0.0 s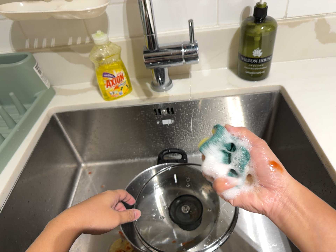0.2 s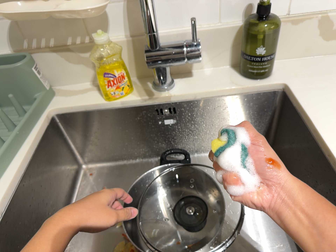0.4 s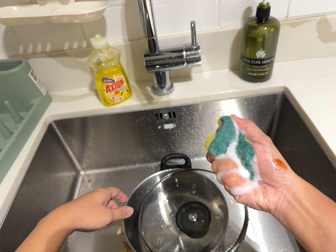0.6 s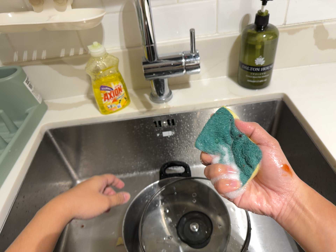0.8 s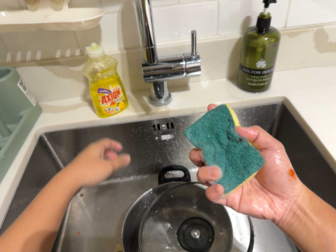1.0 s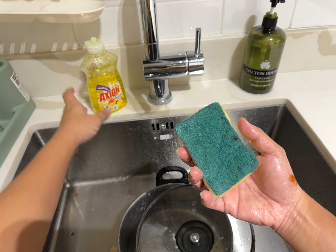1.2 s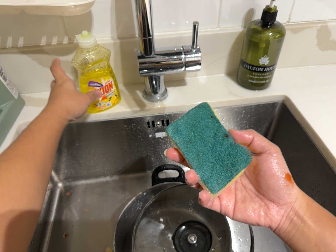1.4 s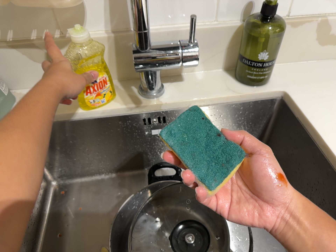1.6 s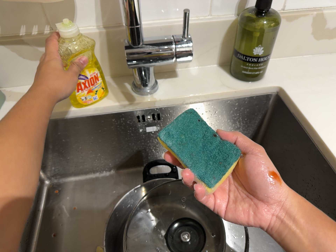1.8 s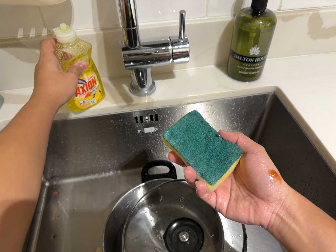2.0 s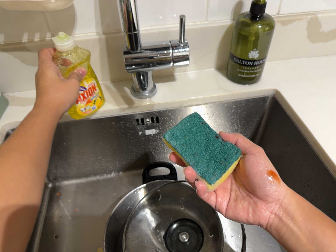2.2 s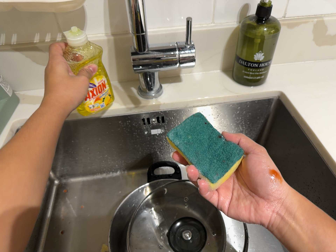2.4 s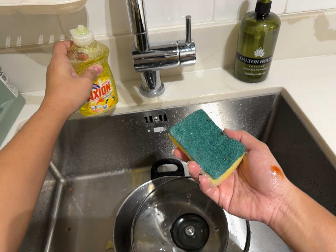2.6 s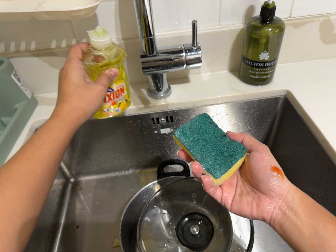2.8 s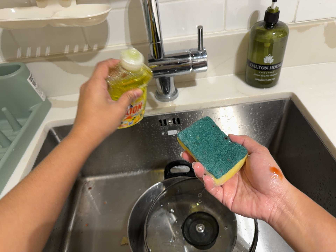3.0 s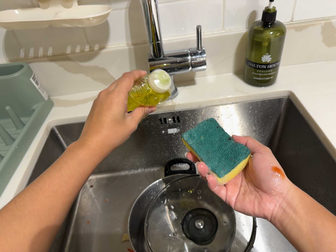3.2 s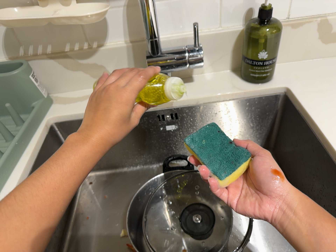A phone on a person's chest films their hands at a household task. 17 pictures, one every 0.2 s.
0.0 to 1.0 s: The camera travels to its left and forward, about 9 cm.
1.0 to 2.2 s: The camera shifts only a little, or ends up much as it began.
2.2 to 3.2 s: The camera travels backward, about 7 cm, so what stands in front gets smaller.
The film runs backward here.
